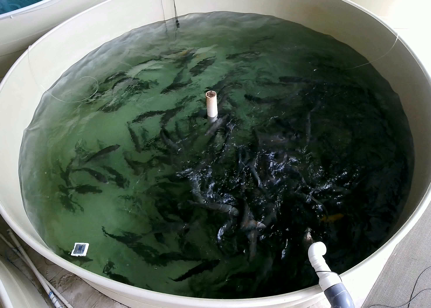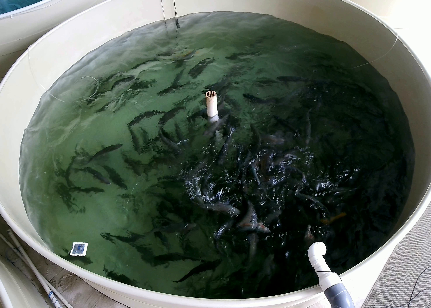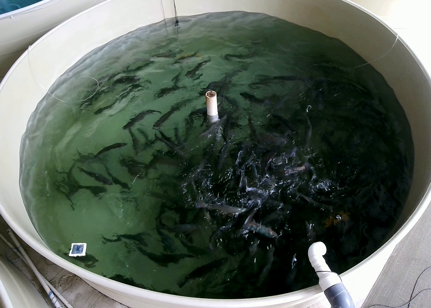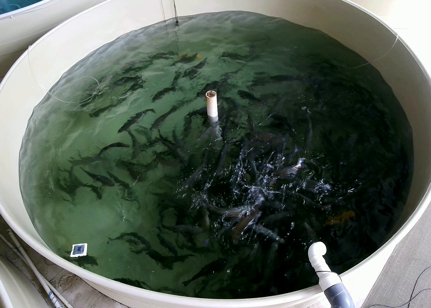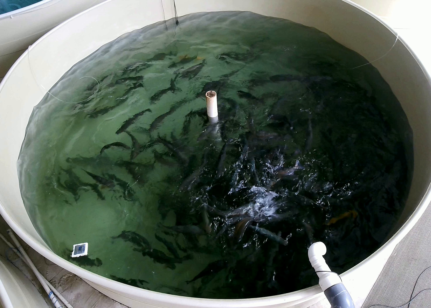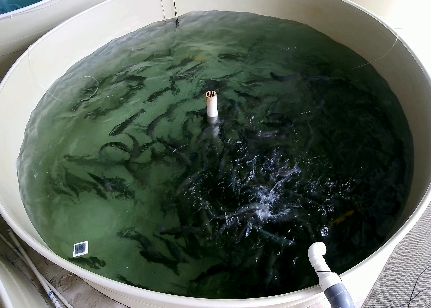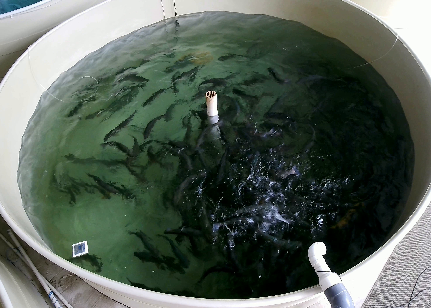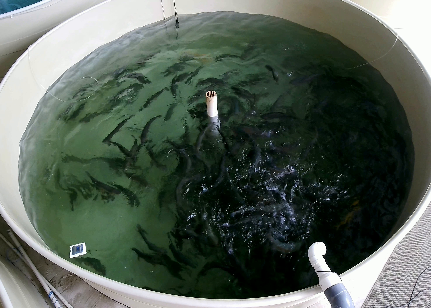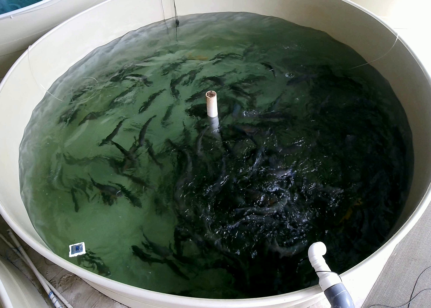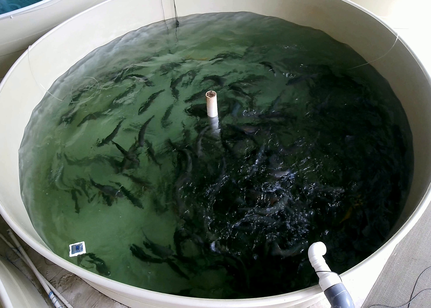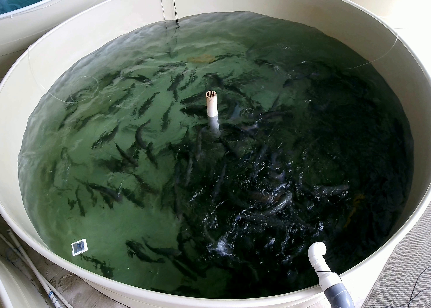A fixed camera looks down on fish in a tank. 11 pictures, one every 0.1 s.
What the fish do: Weak feeding.
